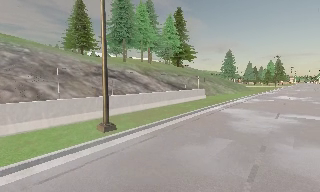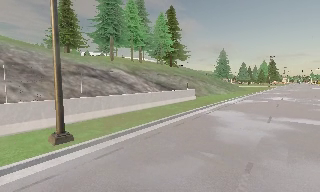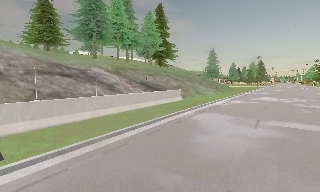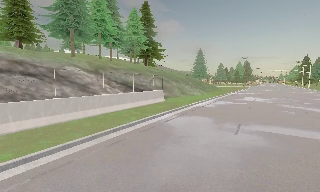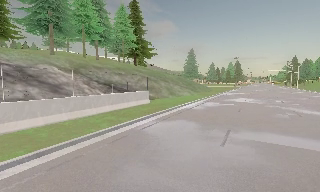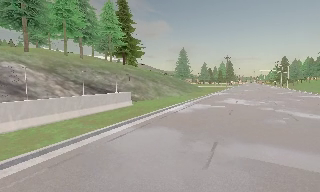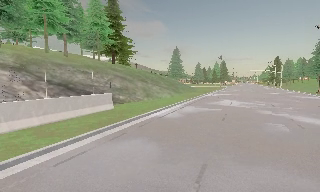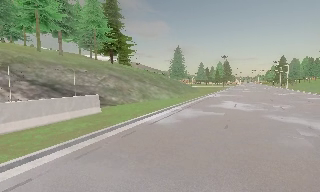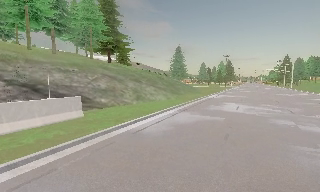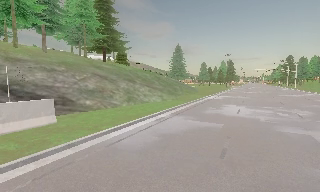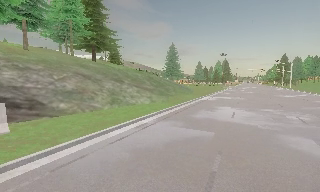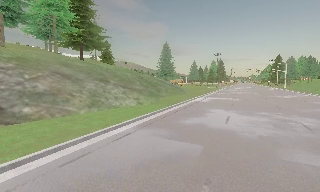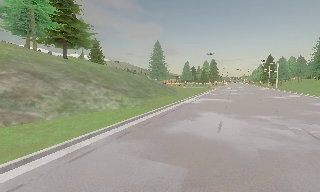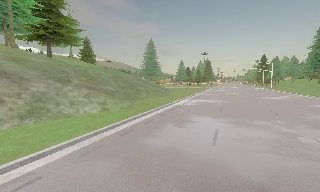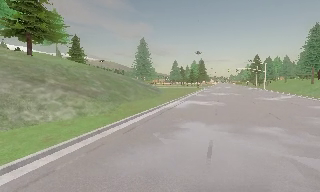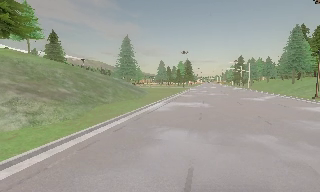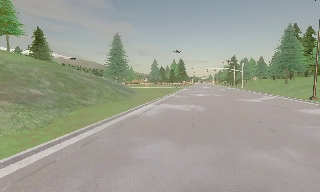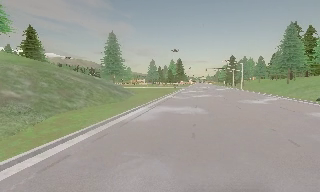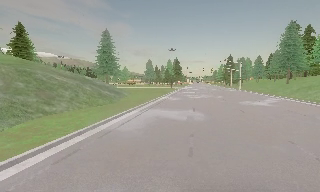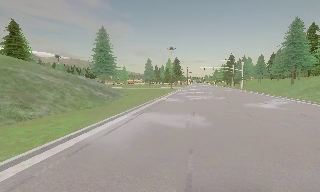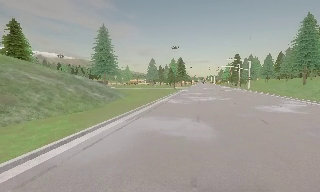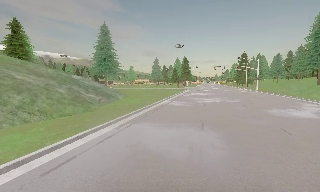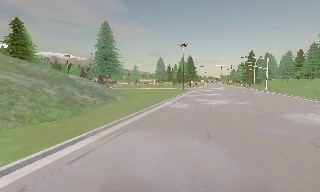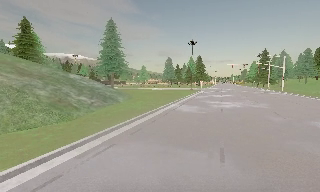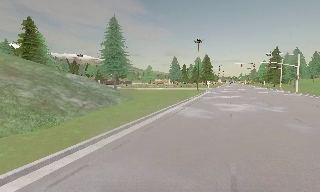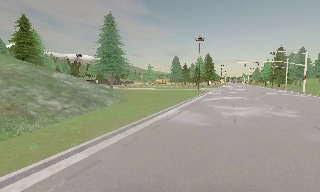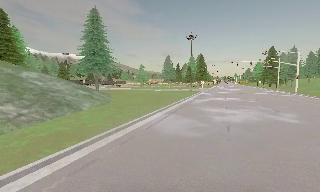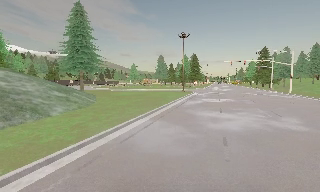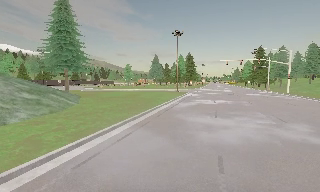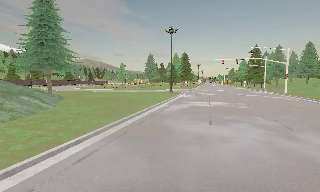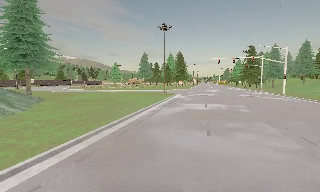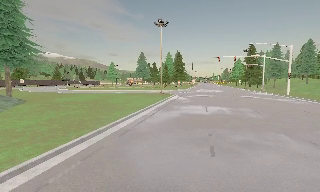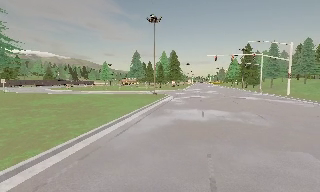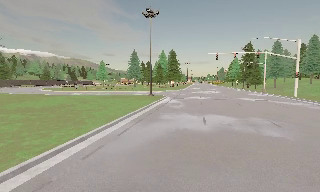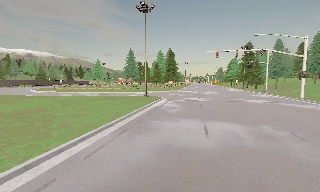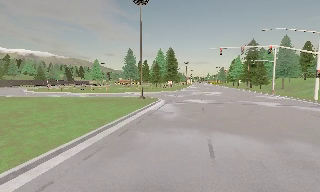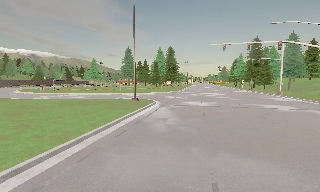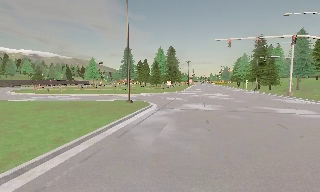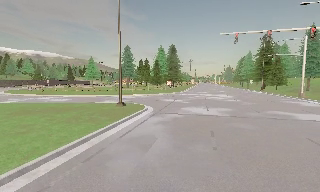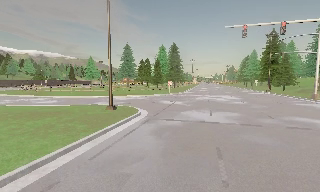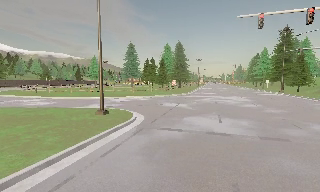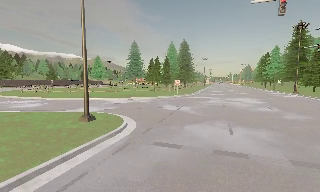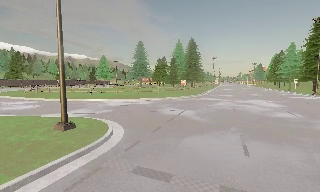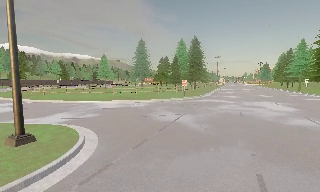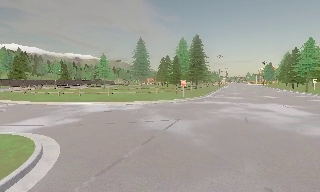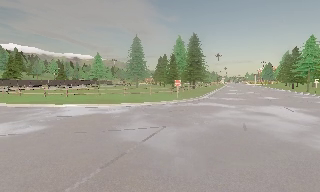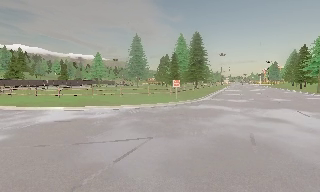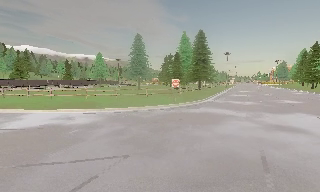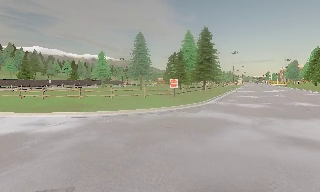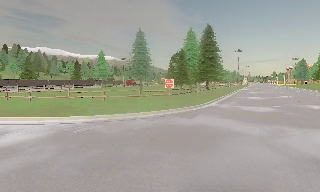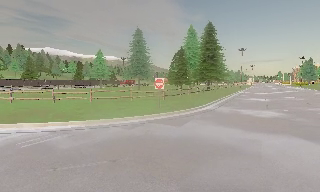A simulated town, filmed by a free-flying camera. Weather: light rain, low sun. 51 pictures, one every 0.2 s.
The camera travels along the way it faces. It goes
forward.
0.0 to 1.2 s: The camera swings to its right by about 15 degrees, and the scene slides to the left. It travels forward and to its right, about 9 m, so what stands in front looms larger.
1.2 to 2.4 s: The camera travels forward and to its right, about 10 m, so what stands in front looms larger.
2.4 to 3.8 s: The scene slides to the left, as the camera pans about 10 degrees to its right. It travels forward, about 11 m, so what stands in front looms larger.
3.8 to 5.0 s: The camera pans to its left, which is counterclockwise from overhead, by about 10 degrees. It travels forward, about 10 m, so what stands in front looms larger.
5.0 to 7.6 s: The camera travels forward, about 25 m, so what stands in front looms larger.
7.6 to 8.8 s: The camera pans to its left, which is counterclockwise from overhead, by about 10 degrees. It travels forward, about 11 m, so what stands in front looms larger.
8.8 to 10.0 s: The camera travels forward and to its right, about 11 m, so what stands in front looms larger.
The film runs forward here.
